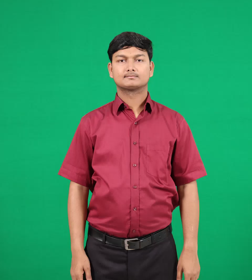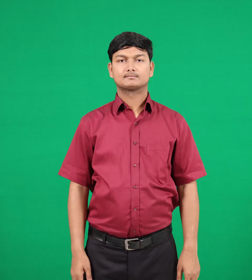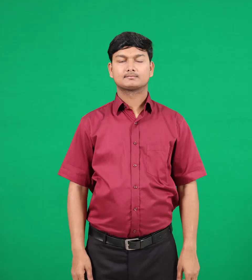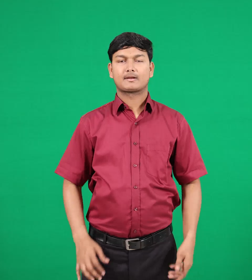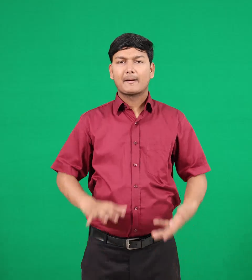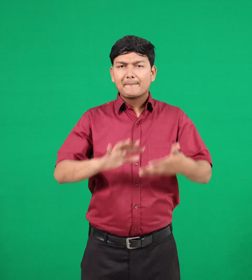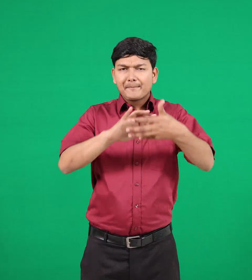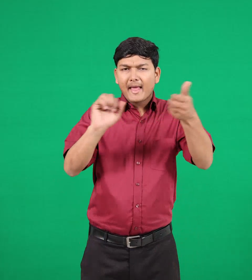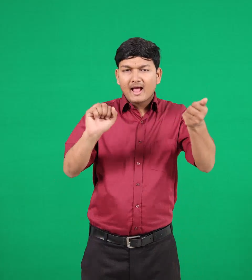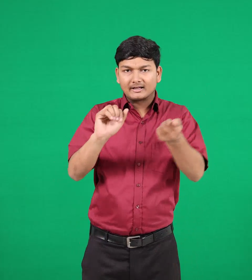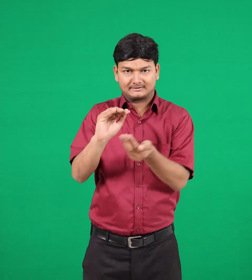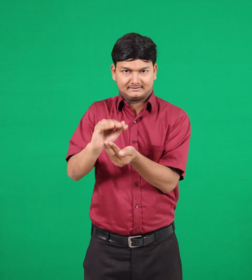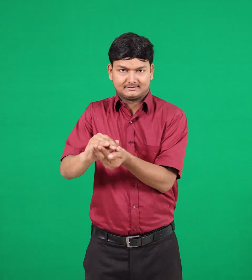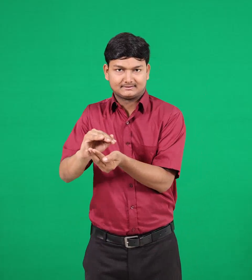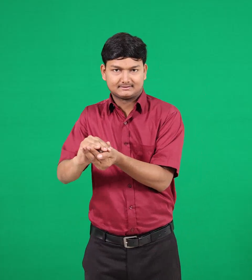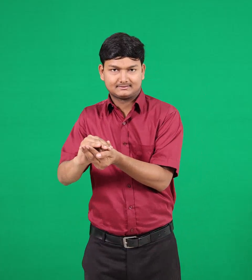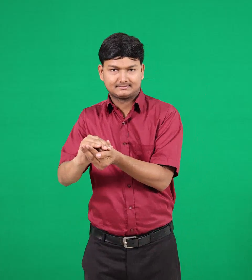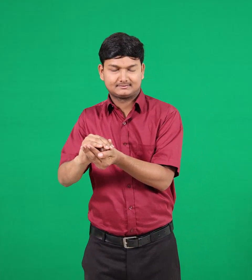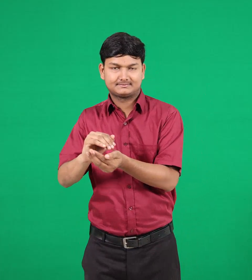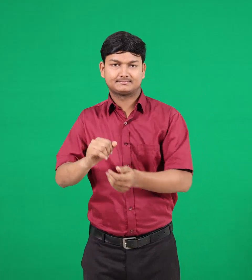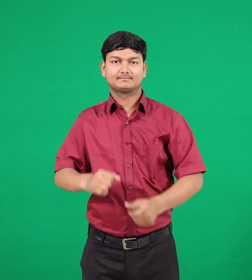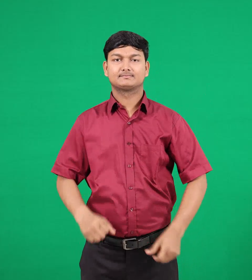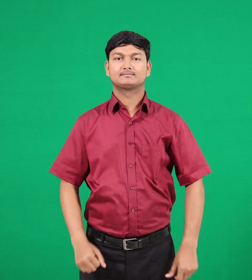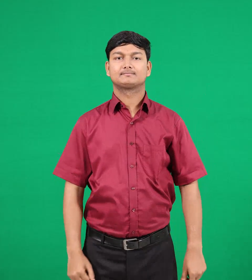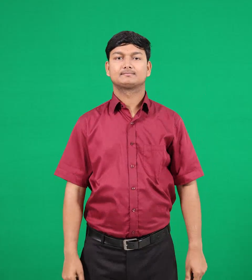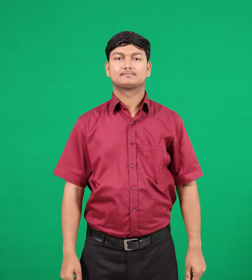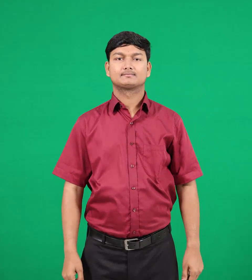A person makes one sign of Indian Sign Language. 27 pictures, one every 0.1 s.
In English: pending
